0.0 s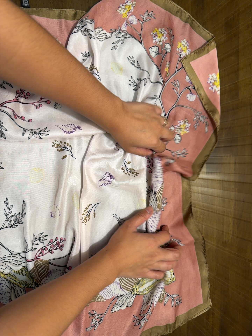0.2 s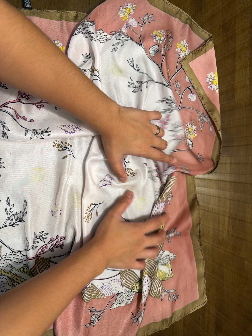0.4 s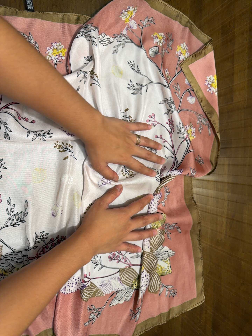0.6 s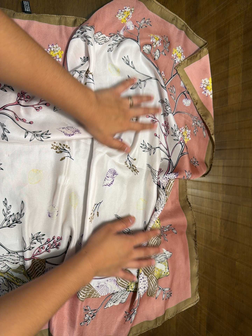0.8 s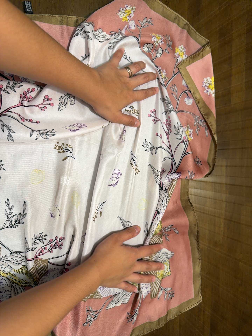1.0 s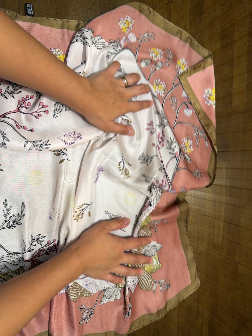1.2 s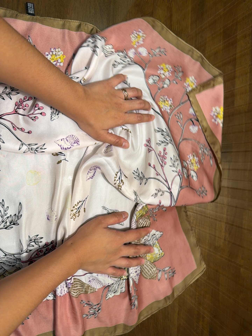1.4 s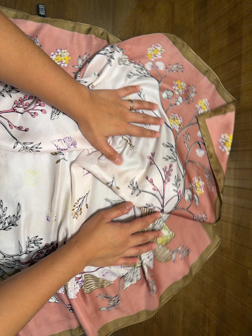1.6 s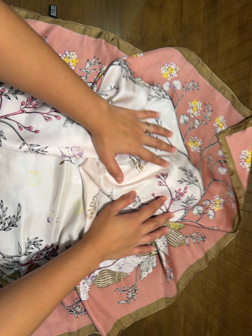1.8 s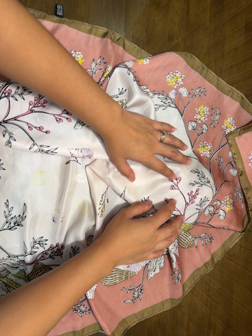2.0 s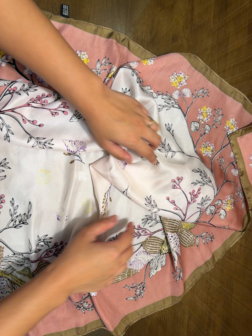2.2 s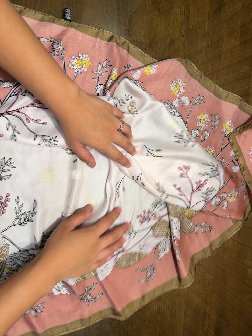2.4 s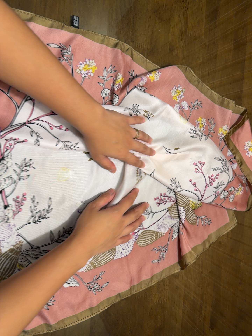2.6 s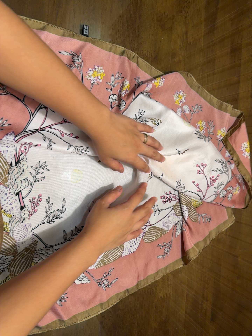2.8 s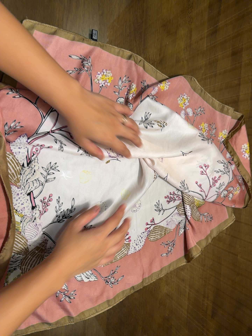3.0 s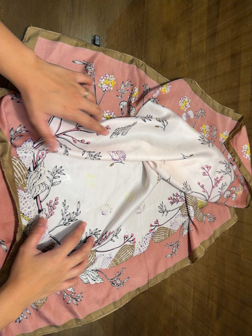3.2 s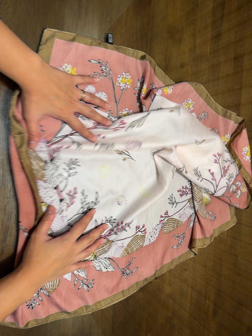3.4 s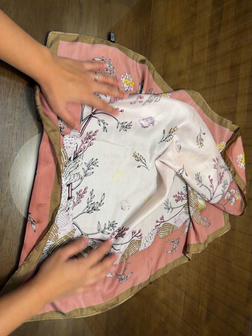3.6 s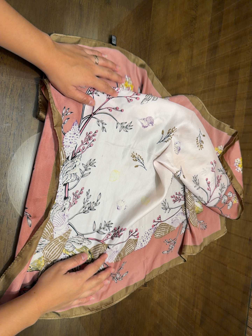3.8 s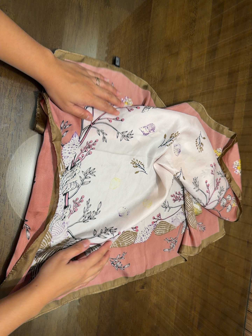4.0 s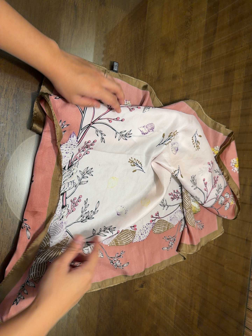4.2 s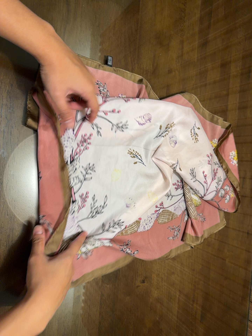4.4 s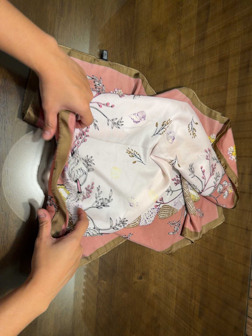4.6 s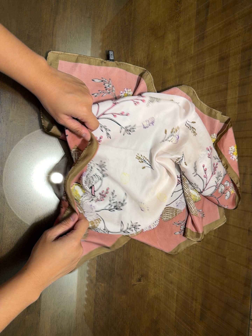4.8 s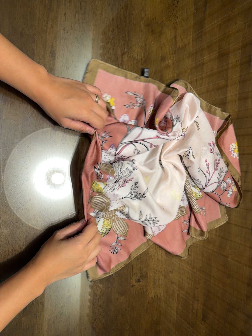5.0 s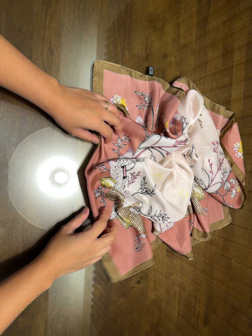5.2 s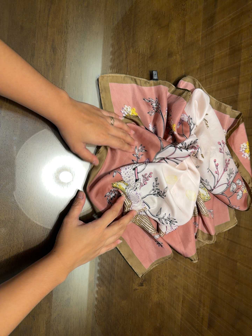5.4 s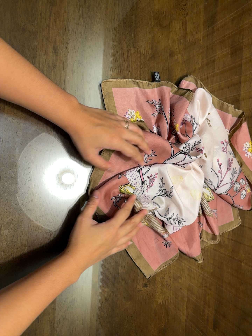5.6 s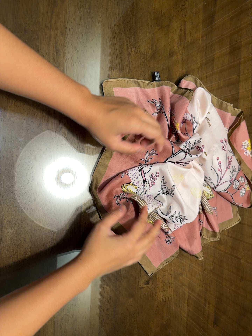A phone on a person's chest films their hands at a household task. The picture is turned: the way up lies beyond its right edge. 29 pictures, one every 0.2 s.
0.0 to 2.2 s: The camera shifts only a little, or ends up much as it began.
2.2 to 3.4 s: The camera travels to its left and backward, about 12 cm.
3.4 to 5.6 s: The camera shifts only a little, or ends up much as it began.
The film runs backward here.
